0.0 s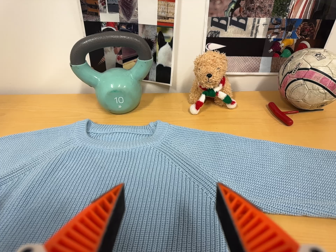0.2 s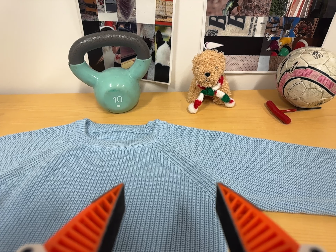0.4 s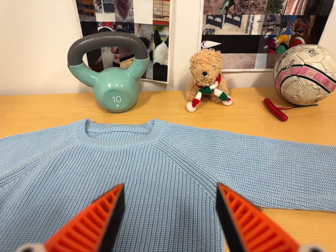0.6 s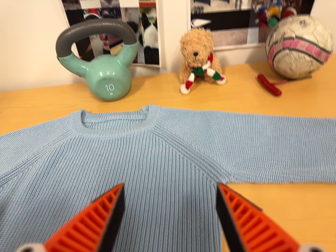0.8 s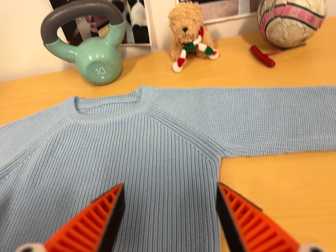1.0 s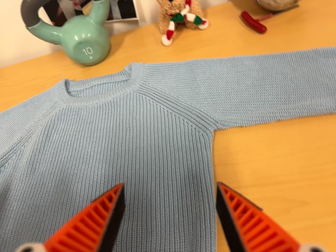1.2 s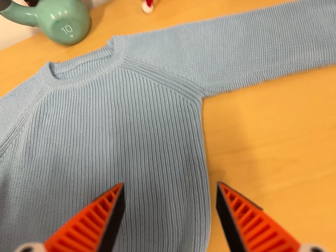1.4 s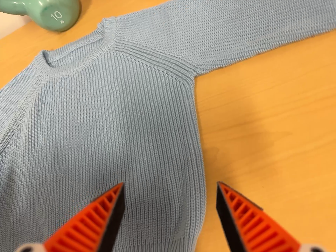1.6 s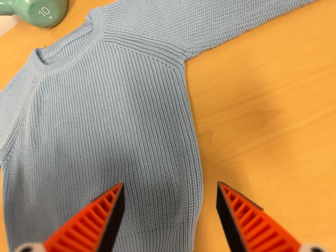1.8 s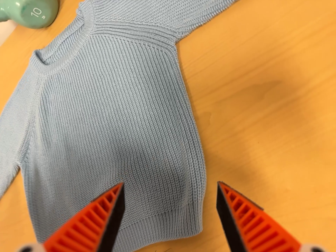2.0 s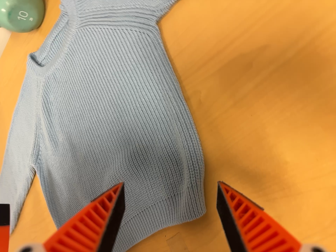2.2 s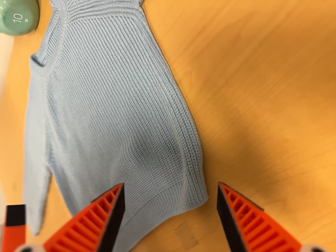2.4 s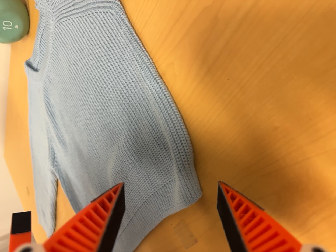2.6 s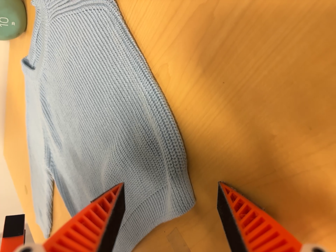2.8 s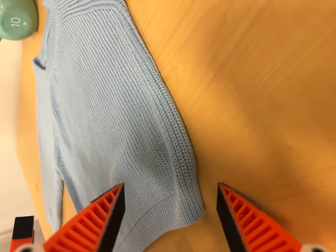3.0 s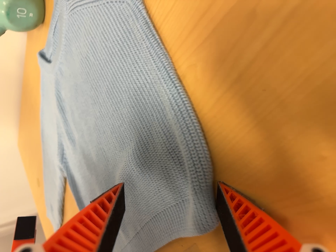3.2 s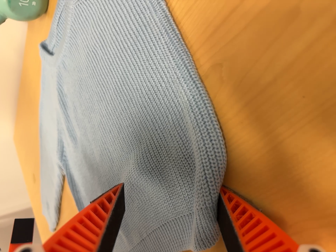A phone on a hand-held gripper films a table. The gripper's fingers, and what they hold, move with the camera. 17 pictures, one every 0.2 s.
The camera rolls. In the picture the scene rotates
counterclockwise.
The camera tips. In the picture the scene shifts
upward.
0.0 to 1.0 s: The camera travels to its right, about 5 cm, so close, fixed things drift to the left. Its aim tips toward the bottom of its view by about 15 degrees, and the scene shifts upward. It rolls about its line of sight by about 15 degrees, and the scene rotates counterclockwise.
1.0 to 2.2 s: The camera pans to its left by about 20 degrees. It travels to its right, about 16 cm. Its aim tips toward the bottom of its view by about 25 degrees, and the scene shifts upward. It rolls about its line of sight by about 35 degrees, and the scene rotates counterclockwise.
2.2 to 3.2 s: The camera travels forward, about 7 cm, so what stands in front looms larger.
The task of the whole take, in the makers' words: fold up.
The film runs forward here.
